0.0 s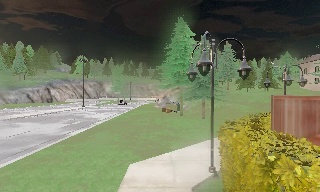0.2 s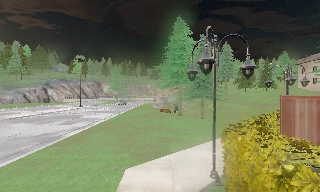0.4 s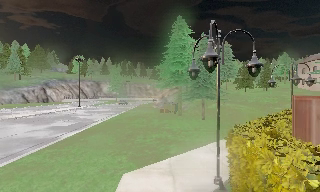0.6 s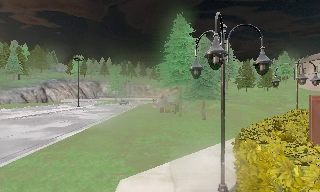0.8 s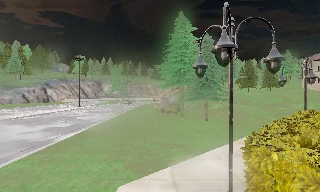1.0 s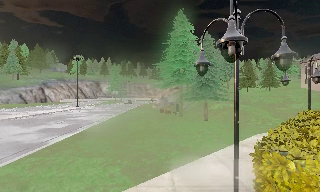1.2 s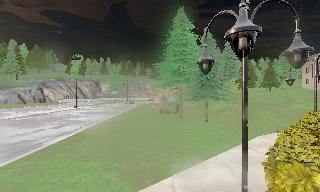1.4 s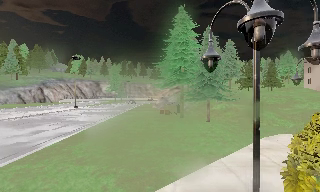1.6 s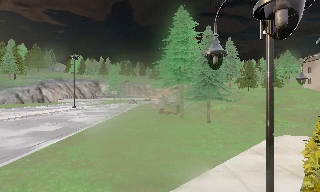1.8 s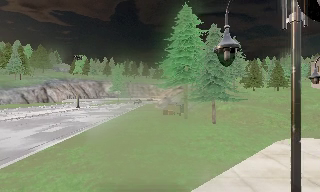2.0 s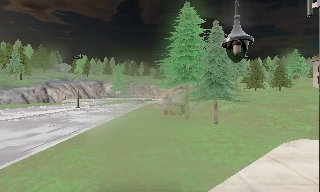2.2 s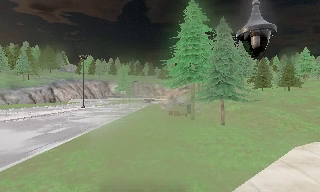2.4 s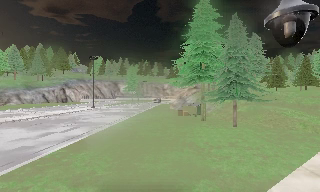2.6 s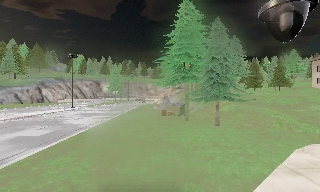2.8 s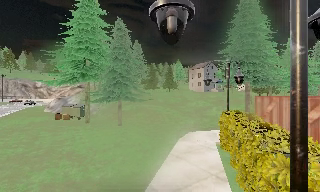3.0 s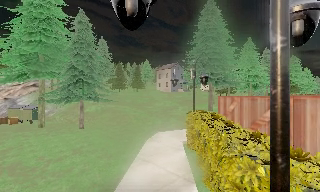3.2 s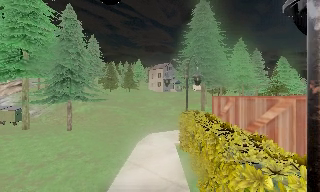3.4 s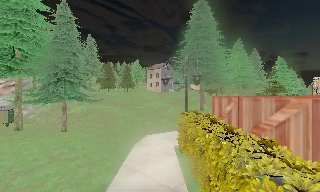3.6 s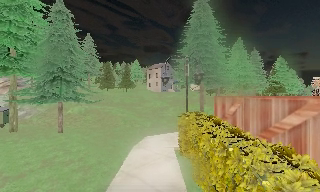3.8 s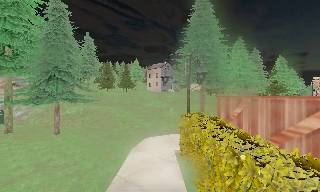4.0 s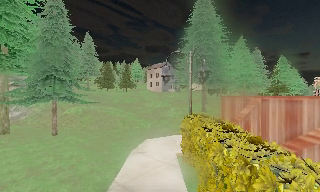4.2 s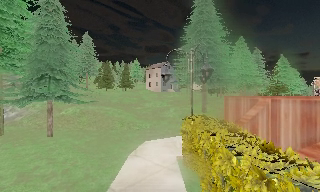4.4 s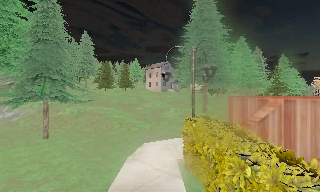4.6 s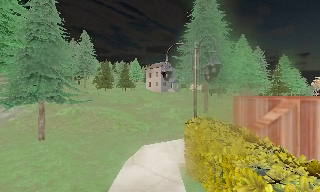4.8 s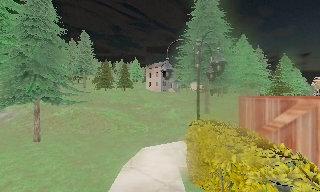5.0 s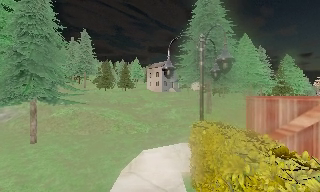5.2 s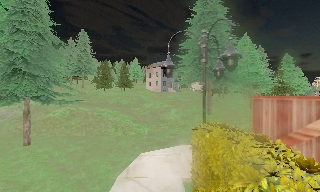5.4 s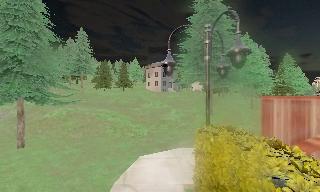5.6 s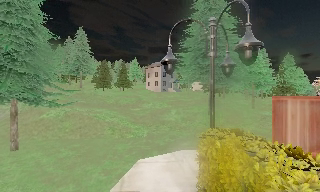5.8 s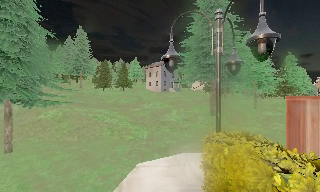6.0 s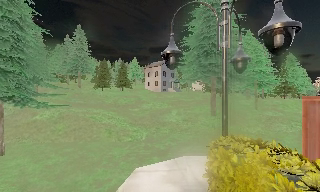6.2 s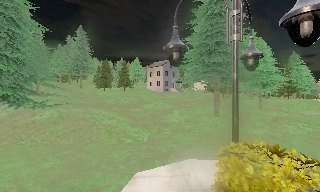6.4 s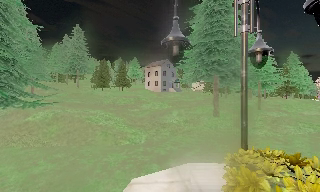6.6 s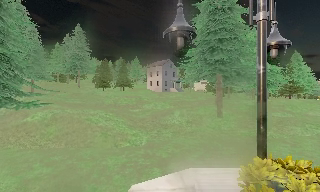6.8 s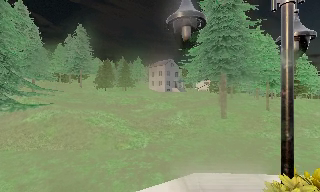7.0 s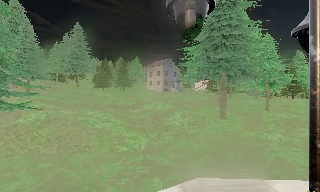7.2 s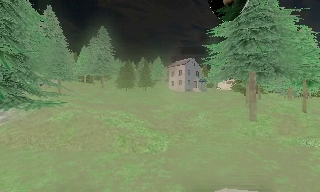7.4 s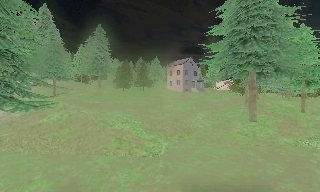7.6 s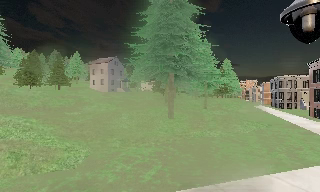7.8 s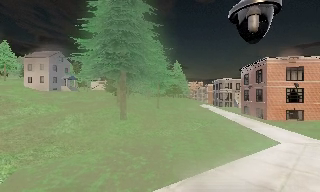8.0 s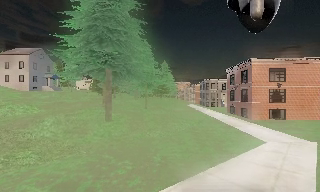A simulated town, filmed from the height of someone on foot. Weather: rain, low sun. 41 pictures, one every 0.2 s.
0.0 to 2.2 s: The camera travels forward, about 4 m, so what stands in front looms larger.
2.2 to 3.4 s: The camera pans to its right, which is clockwise from overhead, by about 50 degrees. It travels forward, about 2 m.
3.4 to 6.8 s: The camera travels forward, about 6 m, so what stands in front looms larger.
6.8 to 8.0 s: The scene slides to the left, as the camera pans about 40 degrees to its right. It travels forward, about 2 m.
The film runs forward here.
